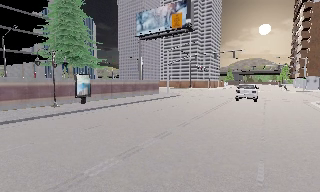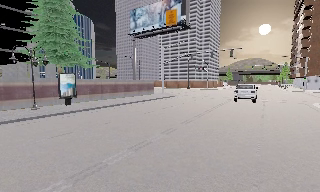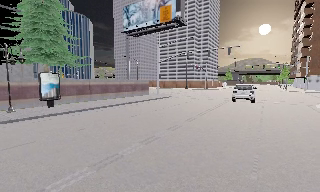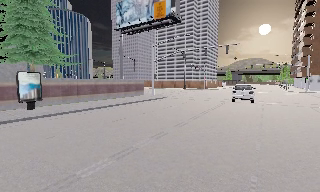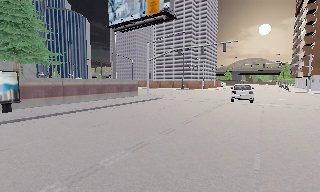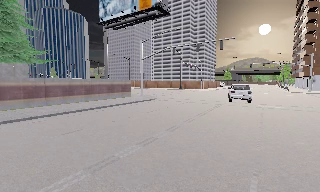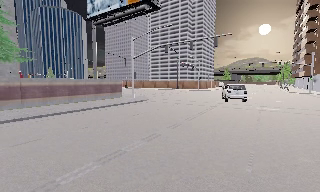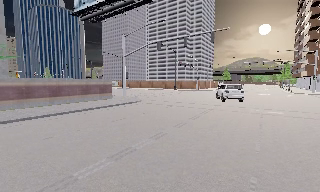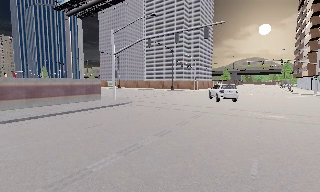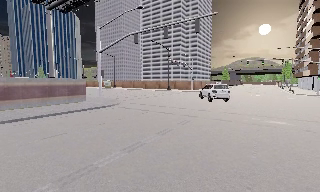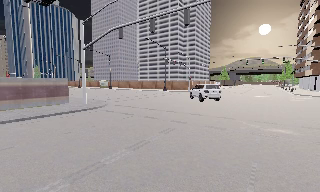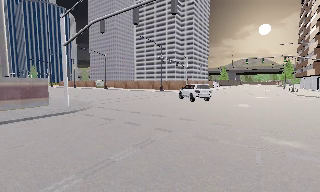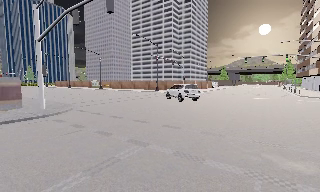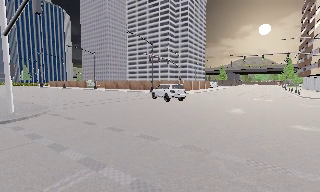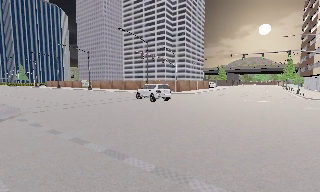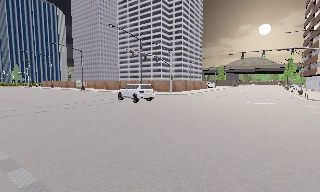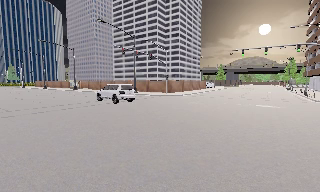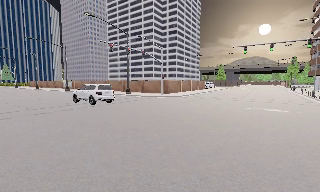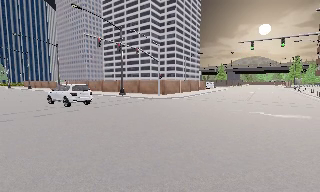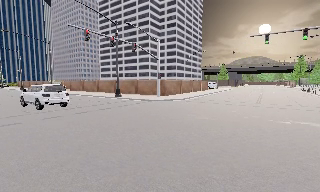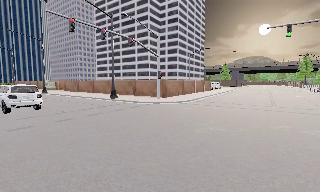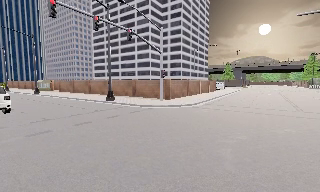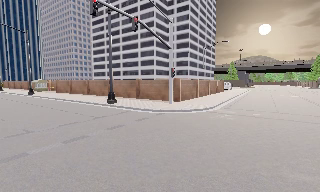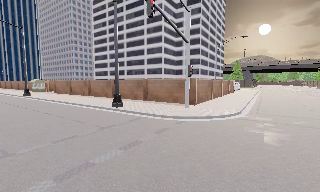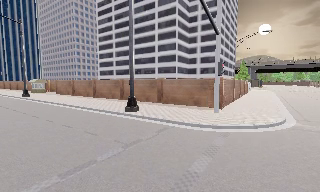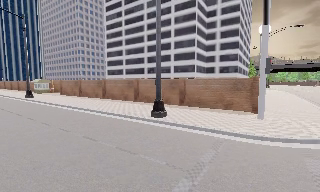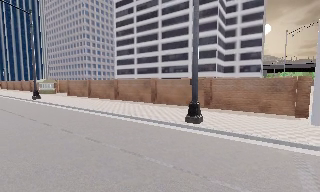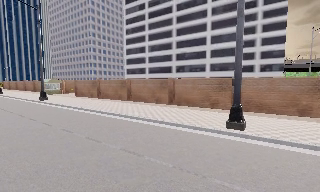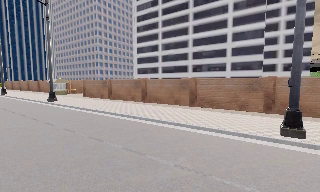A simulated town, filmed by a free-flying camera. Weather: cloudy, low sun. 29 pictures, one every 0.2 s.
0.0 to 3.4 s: The camera travels forward and to its right, about 30 m, so what stands in front looms larger.
3.4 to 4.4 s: The camera travels forward, about 12 m, so what stands in front looms larger.
4.4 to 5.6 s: The camera travels to its left and forward, about 14 m, so close, fixed things drift to the right.
The film runs forward here.
